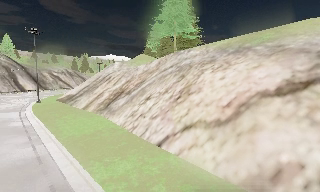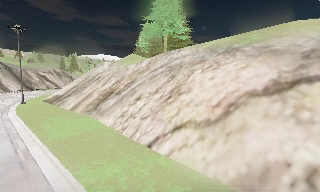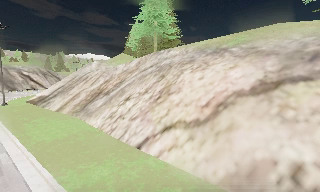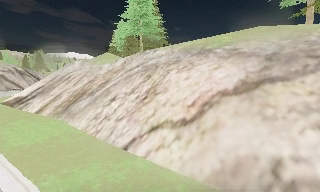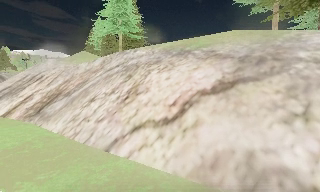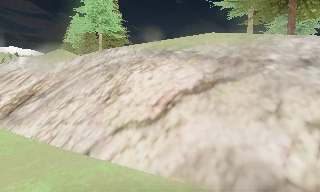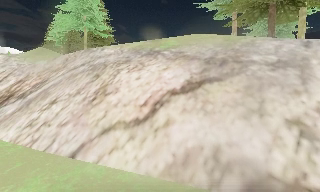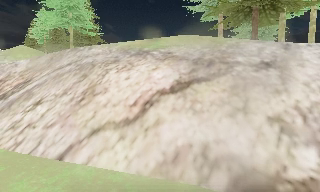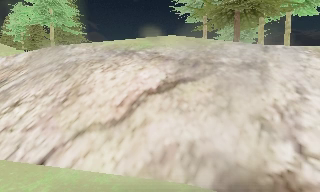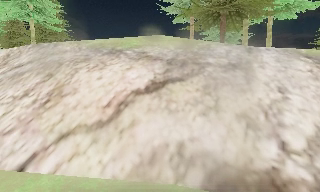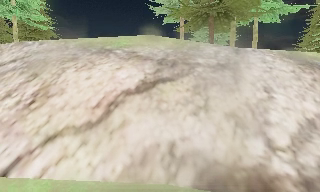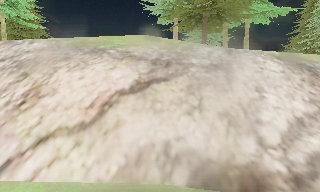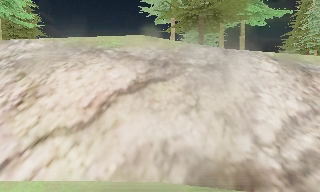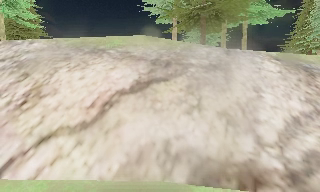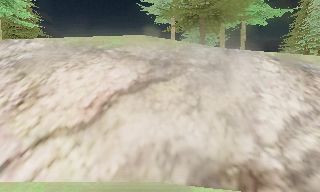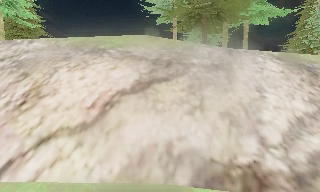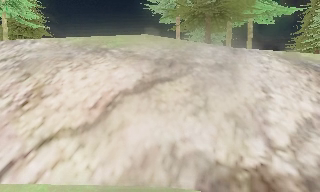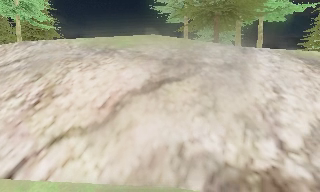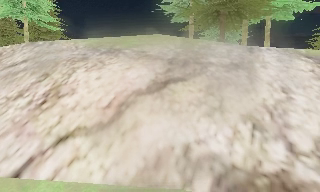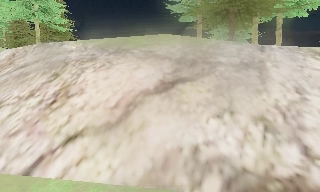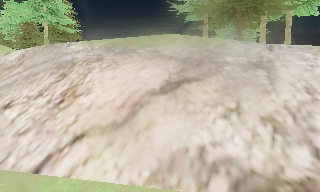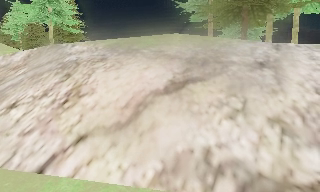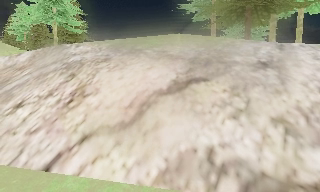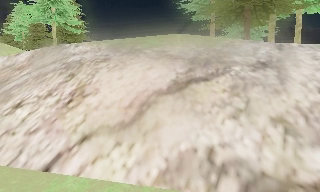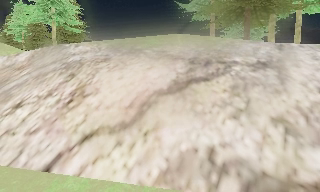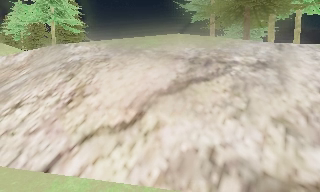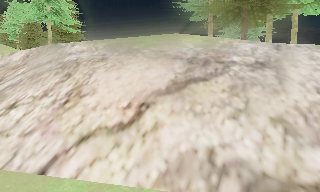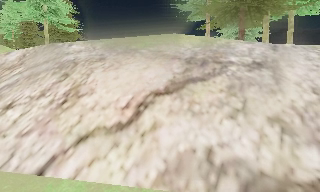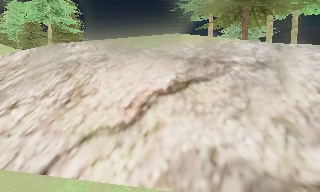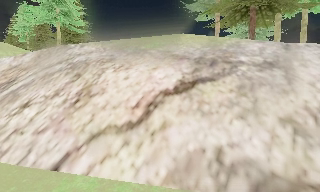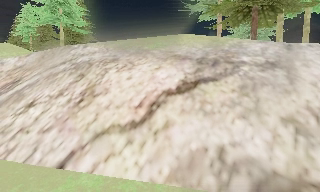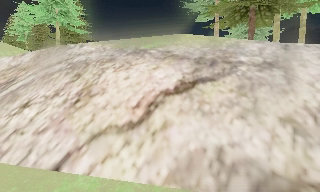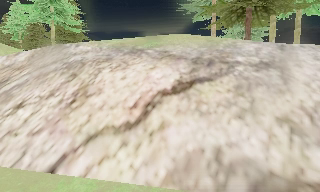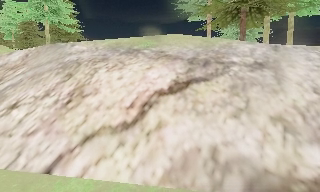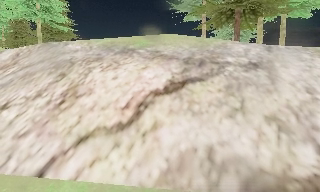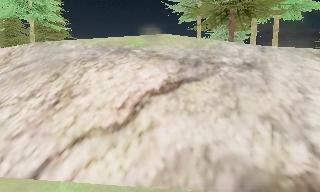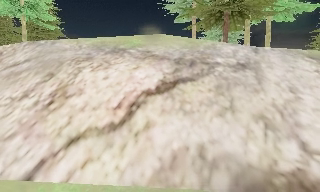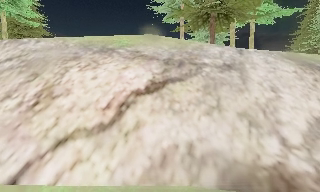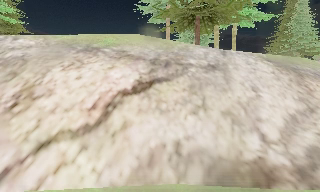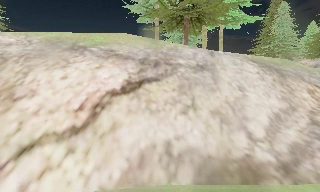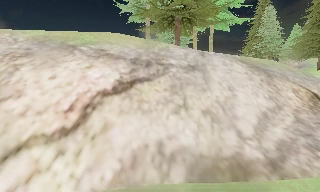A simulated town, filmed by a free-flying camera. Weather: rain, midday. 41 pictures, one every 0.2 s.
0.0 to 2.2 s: The camera swings to its right by about 50 degrees, and the scene slides to the left.
2.2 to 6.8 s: The camera travels to its left, about 1 m, so close, fixed things drift to the right.
6.8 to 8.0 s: The camera swings to its right by about 20 degrees, and the scene slides to the left.
The film runs backward here.
